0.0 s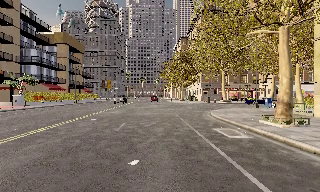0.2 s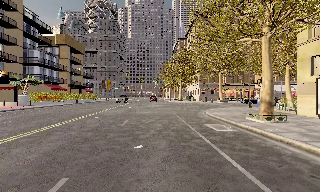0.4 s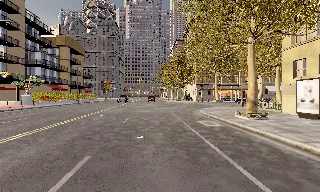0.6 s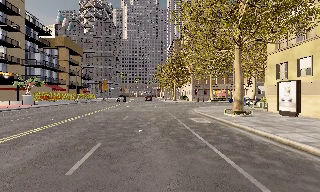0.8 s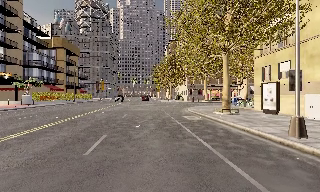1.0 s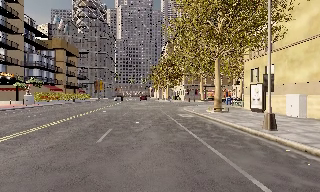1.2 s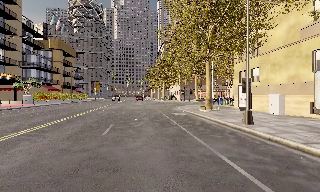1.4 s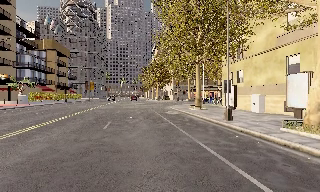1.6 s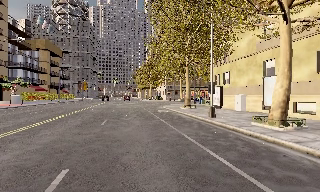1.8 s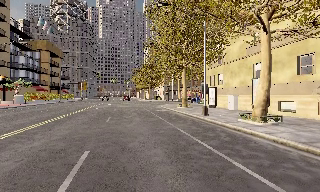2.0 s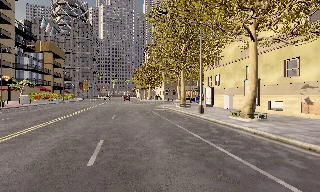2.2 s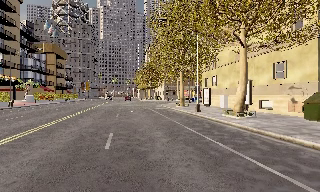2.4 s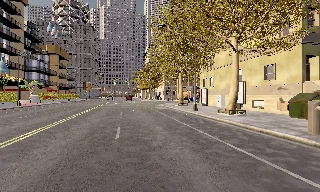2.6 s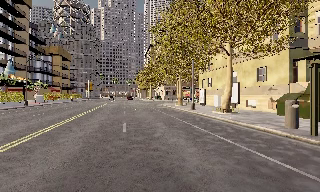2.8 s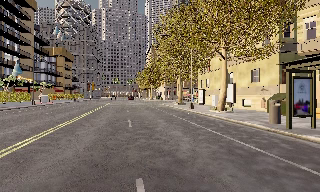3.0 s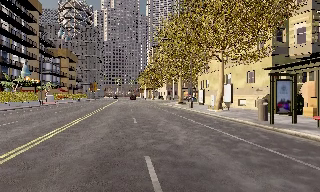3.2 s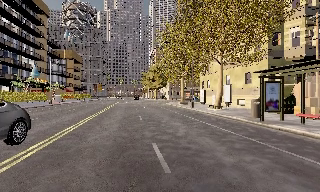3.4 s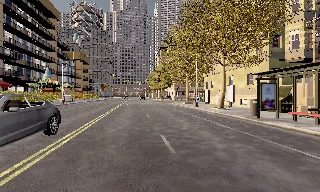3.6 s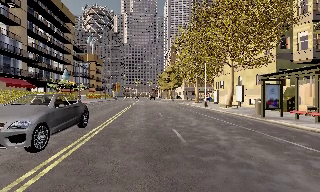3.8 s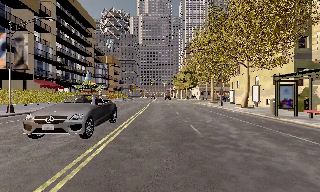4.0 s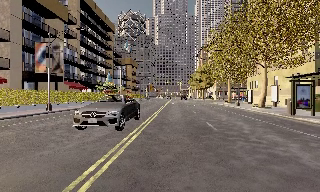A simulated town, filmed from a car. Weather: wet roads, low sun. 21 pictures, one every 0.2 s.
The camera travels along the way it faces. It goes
backward.
0.0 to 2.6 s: The camera swings to its right by about 10 degrees, and the scene slides to the left. It travels backward, about 15 m, so what stands in front gets smaller.
2.6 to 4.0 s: The scene slides to the right, as the camera pans about 20 degrees to its left. It travels backward, about 8 m, so what stands in front gets smaller.
The film runs backward here.
